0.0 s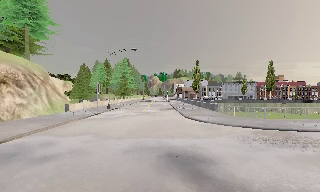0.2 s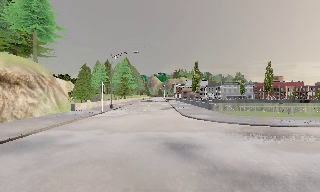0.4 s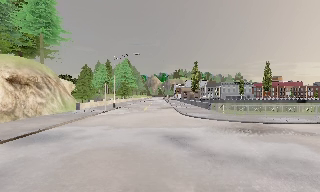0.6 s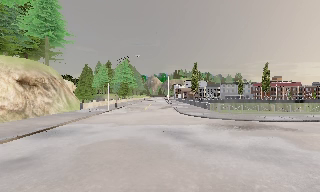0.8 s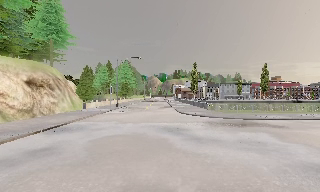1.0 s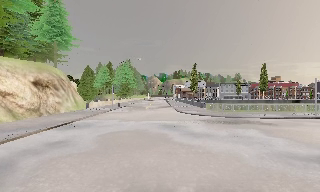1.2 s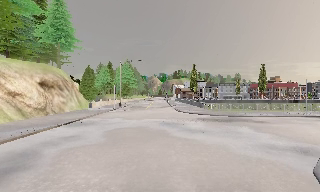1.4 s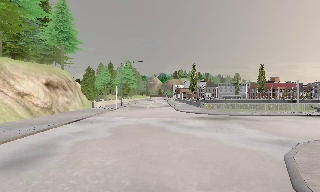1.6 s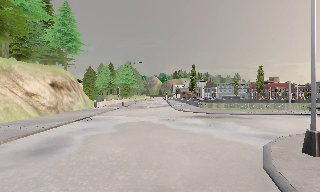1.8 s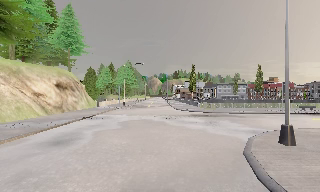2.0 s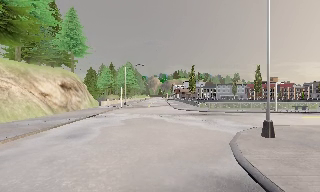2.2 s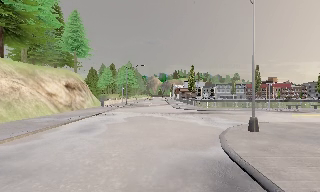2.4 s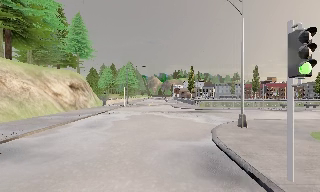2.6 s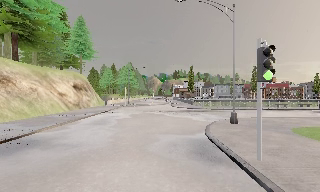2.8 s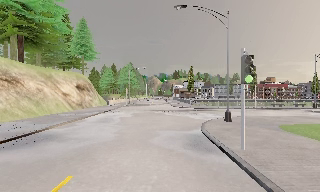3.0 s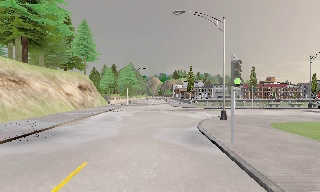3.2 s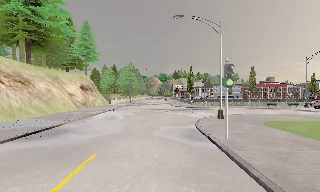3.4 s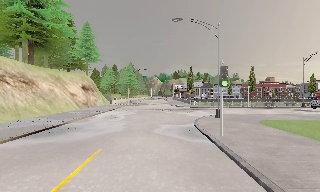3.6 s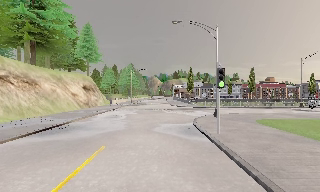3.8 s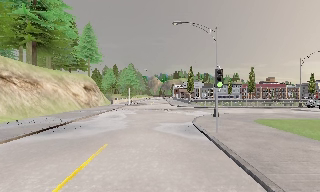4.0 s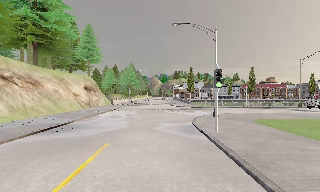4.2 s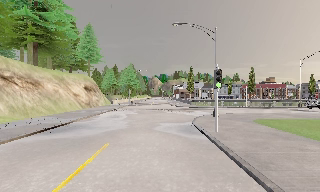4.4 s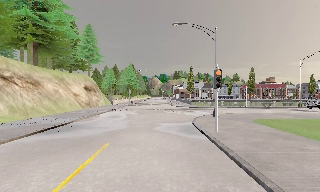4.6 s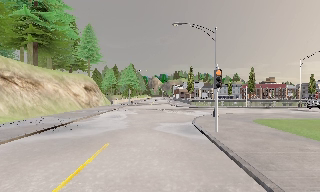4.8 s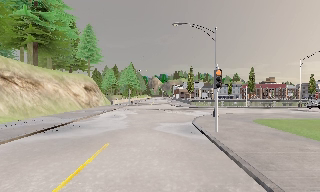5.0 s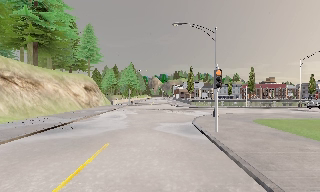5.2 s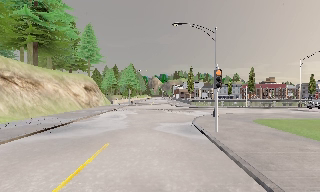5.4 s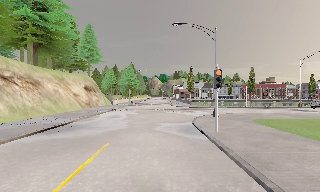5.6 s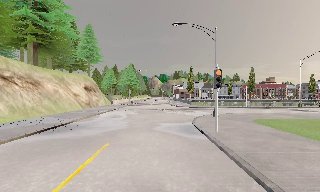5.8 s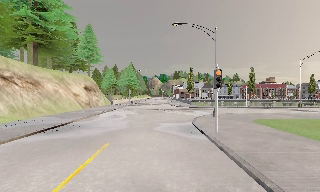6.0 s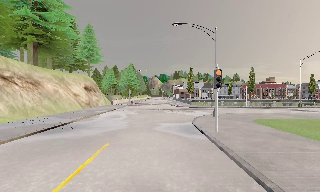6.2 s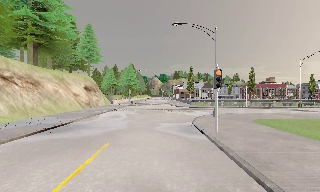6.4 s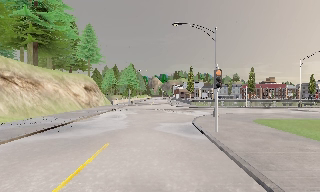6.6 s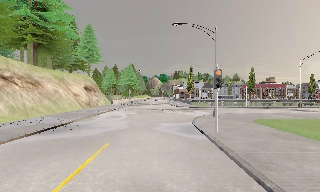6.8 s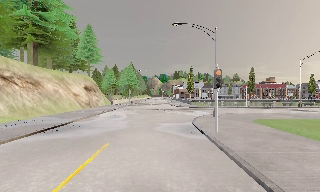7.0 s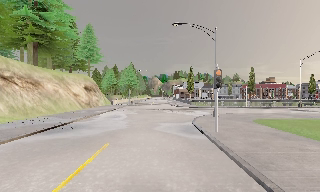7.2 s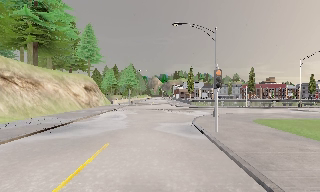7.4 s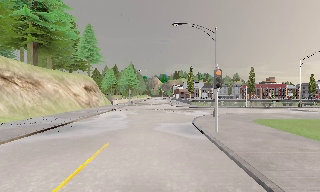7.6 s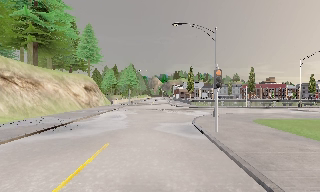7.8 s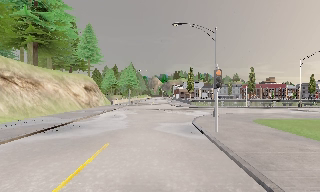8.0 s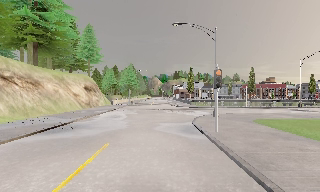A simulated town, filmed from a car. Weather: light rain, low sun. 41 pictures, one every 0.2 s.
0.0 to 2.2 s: The camera travels backward, about 11 m, so what stands in front gets smaller.
2.2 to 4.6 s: The camera travels backward, about 5 m, so what stands in front gets smaller. It loses speed.
4.6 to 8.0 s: The camera keeps its place and its aim.
The film runs backward here.
